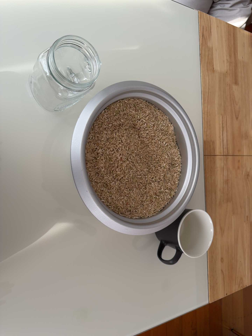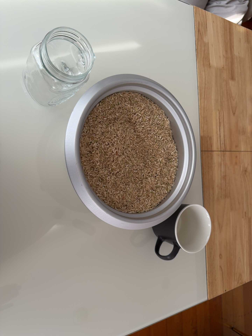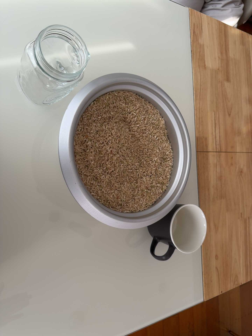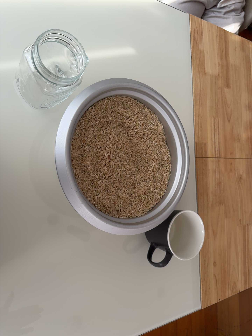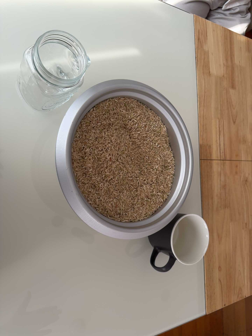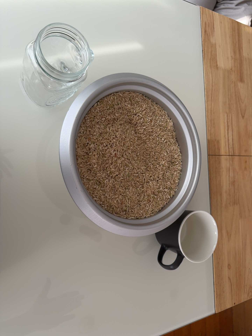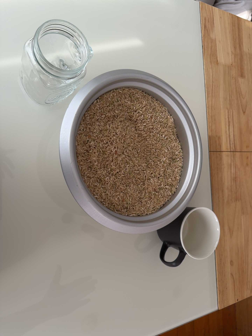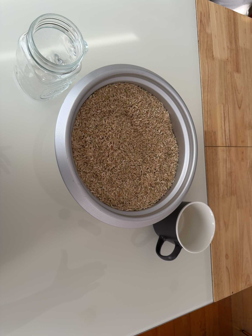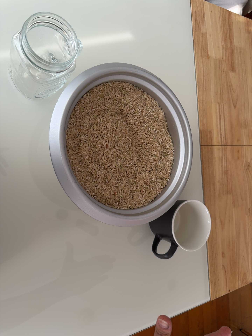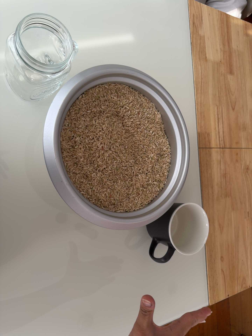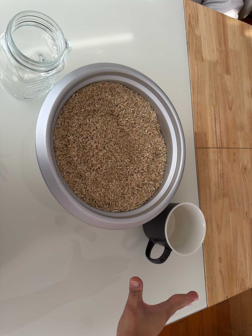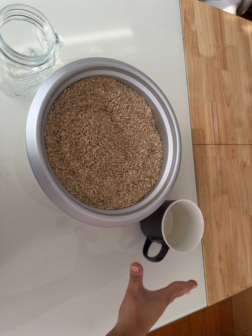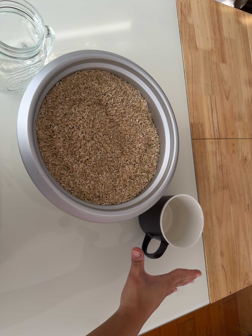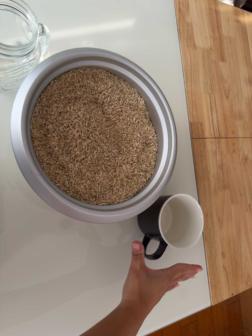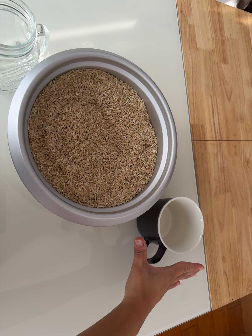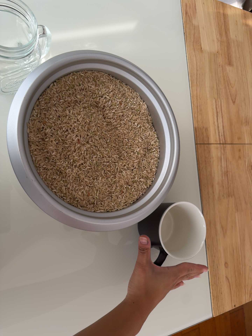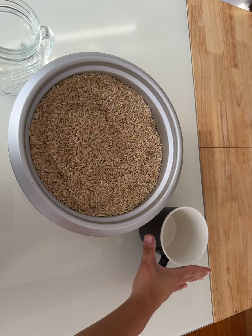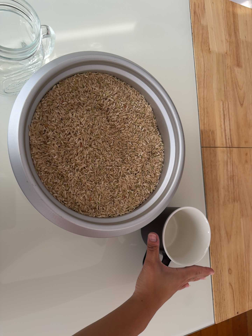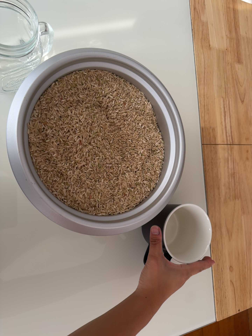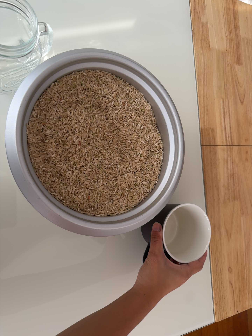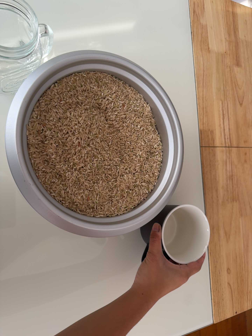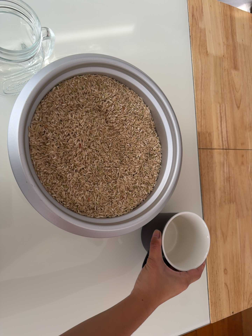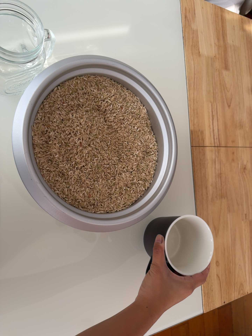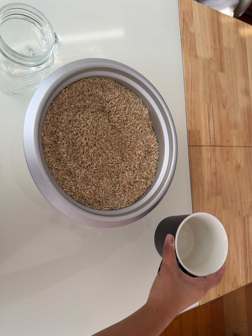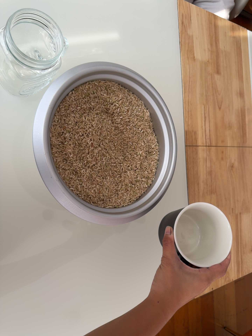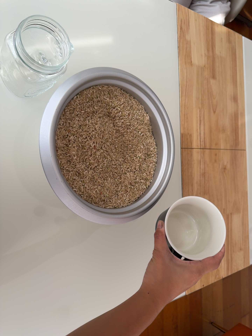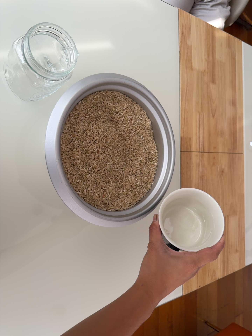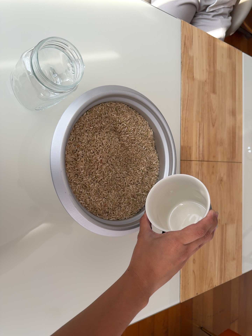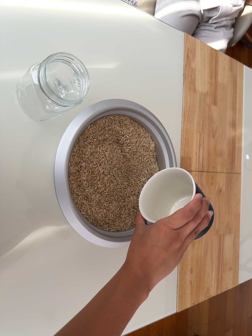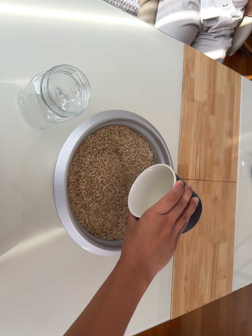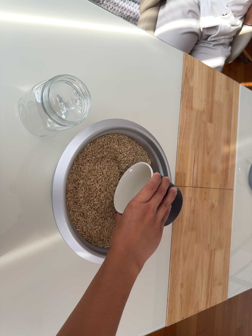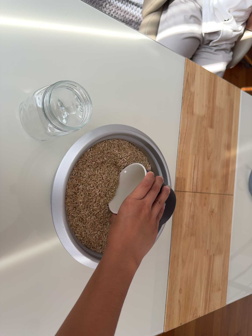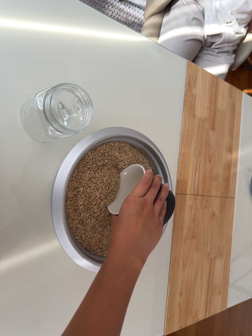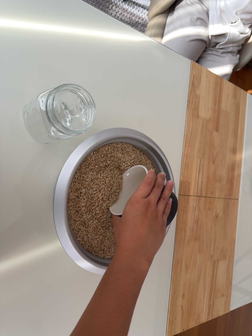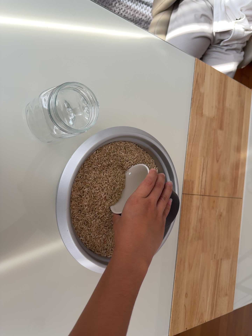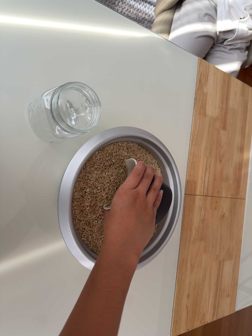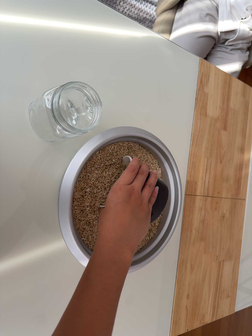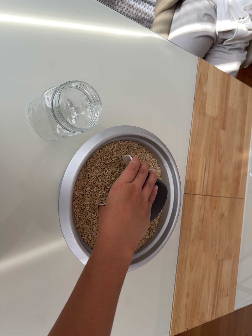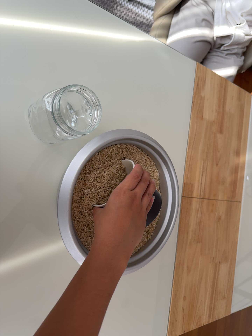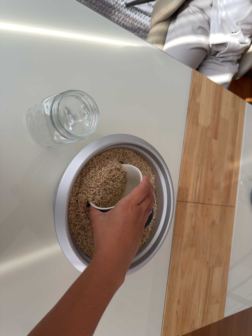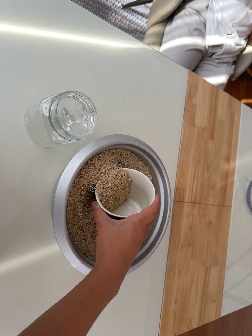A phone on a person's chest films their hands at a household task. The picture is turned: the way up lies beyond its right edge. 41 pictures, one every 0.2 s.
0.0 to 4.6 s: The camera travels to its right, about 7 cm, so close, fixed things drift to the left.
4.6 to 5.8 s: The camera travels toward the top of its view, backward and to its left, about 10 cm, so close, fixed things drift downward.
5.8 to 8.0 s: The camera shifts only a little, or ends up much as it began.
The film runs forward here.
